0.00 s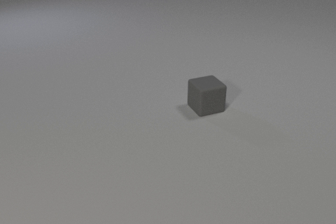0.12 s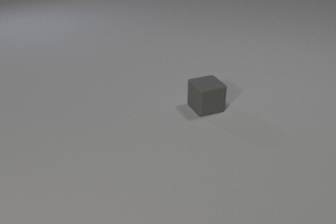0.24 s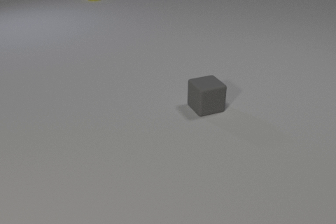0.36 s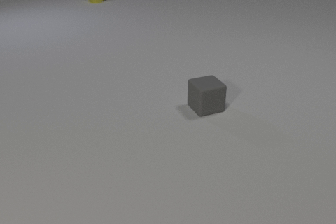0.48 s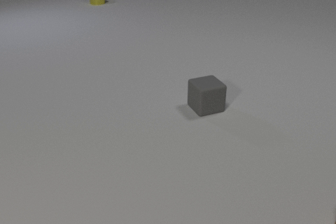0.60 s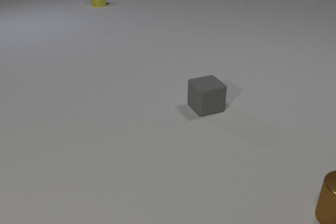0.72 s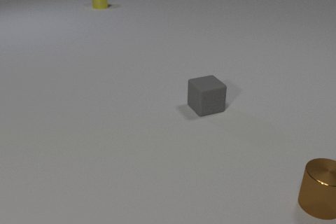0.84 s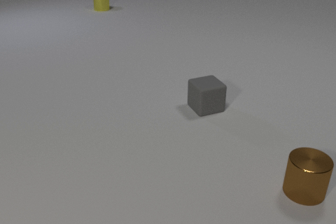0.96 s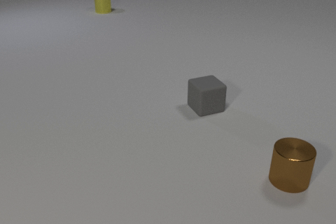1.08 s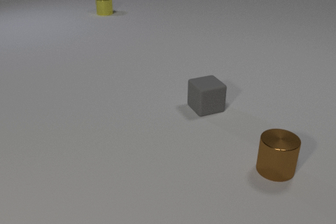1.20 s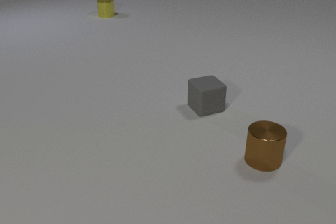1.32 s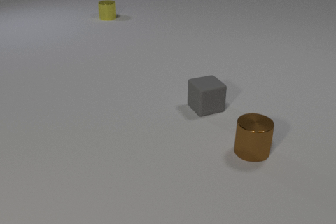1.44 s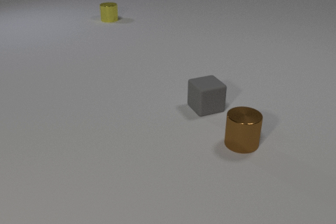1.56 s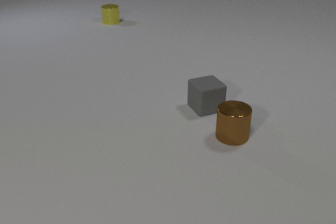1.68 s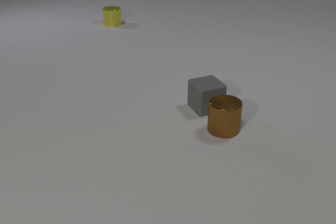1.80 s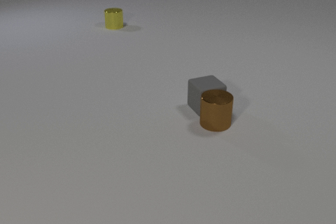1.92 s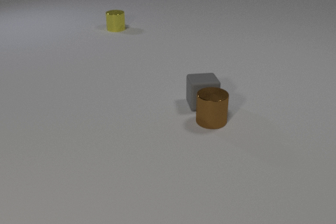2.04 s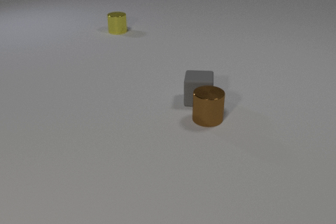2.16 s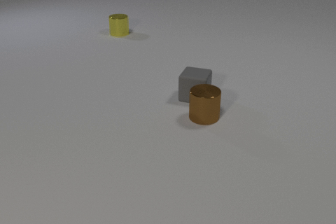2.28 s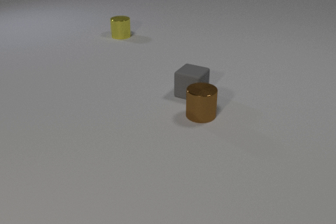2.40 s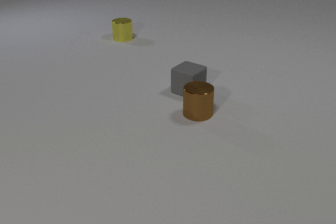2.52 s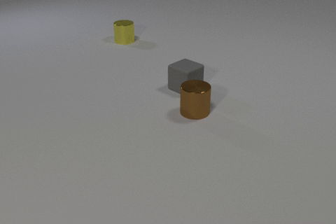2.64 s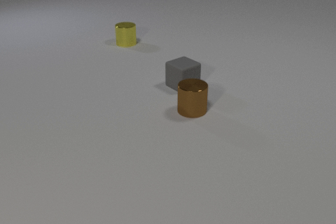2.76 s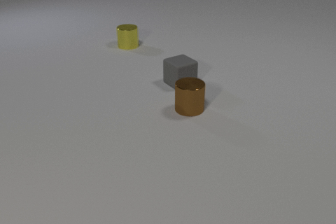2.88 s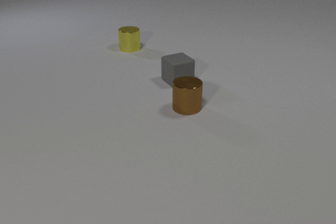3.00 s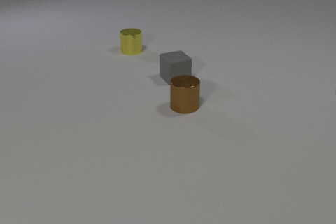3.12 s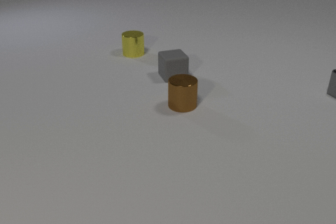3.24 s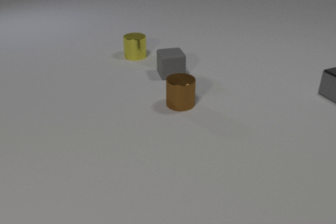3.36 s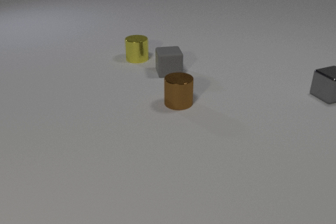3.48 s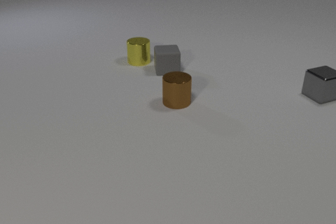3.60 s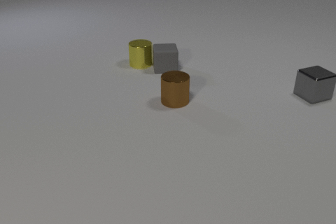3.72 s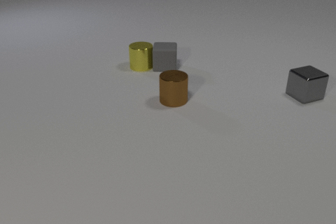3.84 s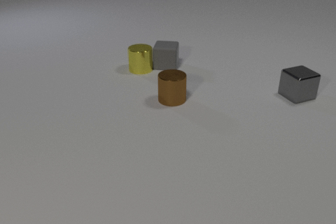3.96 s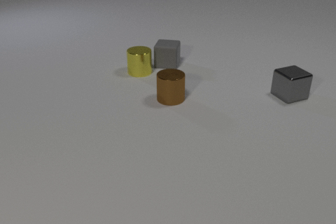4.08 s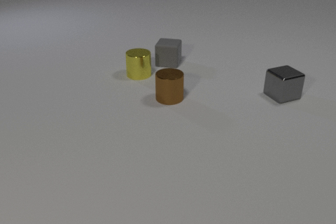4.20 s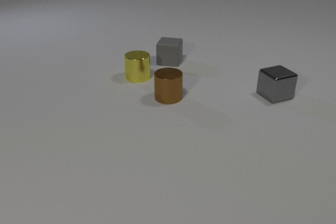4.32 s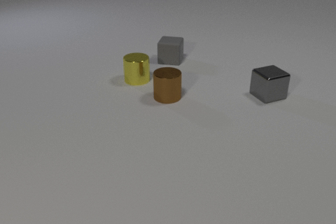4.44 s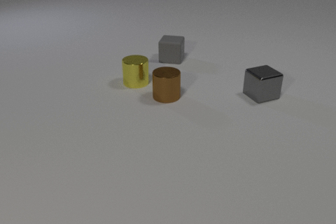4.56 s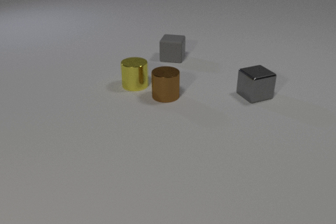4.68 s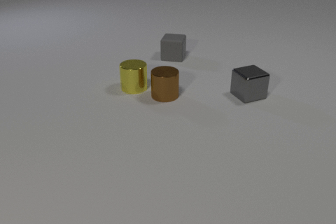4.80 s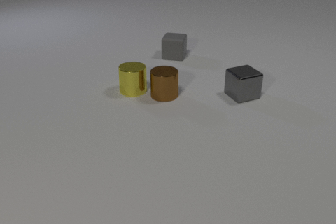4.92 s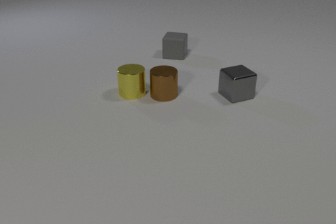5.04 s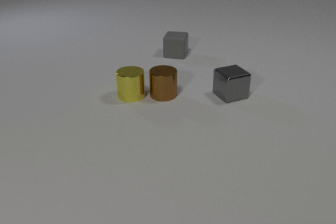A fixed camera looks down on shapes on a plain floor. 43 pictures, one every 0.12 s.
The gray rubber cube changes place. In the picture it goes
away from the camera.
The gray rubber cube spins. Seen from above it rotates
clockwise.
0.00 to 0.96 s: The brown metal cylinder comes in at the right edge, slides to the left and away from the camera. The yellow metal cylinder comes in at the top edge, slides toward the camera.
0.96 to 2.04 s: The brown metal cylinder slides away from the camera and to the left. The gray rubber cube slides away from the camera and to the left, spins so that its near face slides to the left, clockwise seen from above. The yellow metal cylinder slides toward the camera. The brown metal cylinder and the gray rubber cube collide.
2.04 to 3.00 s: The brown metal cylinder slides to the left and away from the camera. The gray rubber cube slides away from the camera and to the left, spins so that its near face slides to the left, clockwise seen from above. The yellow metal cylinder slides toward the camera.
3.00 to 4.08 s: The brown metal cylinder slides away from the camera and to the left. The gray rubber cube slides away from the camera, spins so that its near face slides to the left, clockwise seen from above. The yellow metal cylinder slides toward the camera. The gray metal cube slides to the left. The gray rubber cube and the yellow metal cylinder collide.
4.08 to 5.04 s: The brown metal cylinder slides away from the camera and to the left. The gray rubber cube slides away from the camera. The yellow metal cylinder slides toward the camera. The gray metal cube slides to the left.
How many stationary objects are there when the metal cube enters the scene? 0.
What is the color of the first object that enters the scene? yellow.
What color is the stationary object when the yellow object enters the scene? gray.
